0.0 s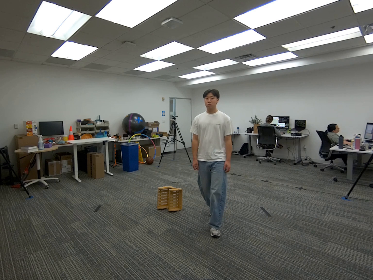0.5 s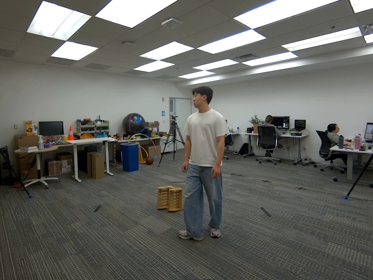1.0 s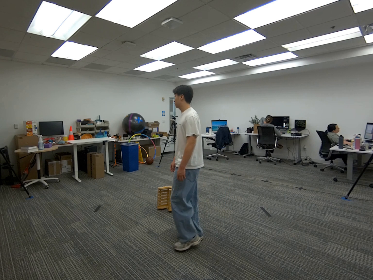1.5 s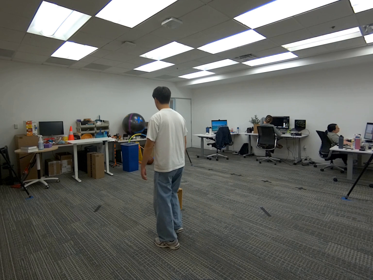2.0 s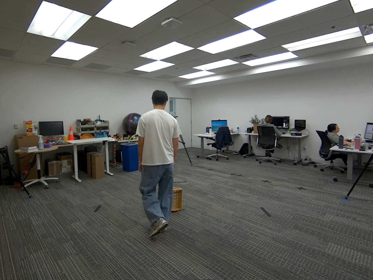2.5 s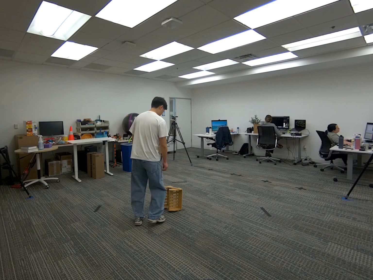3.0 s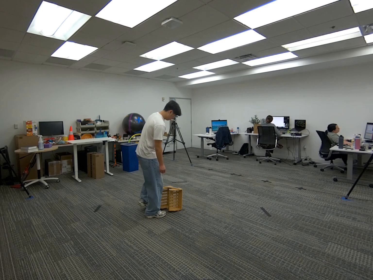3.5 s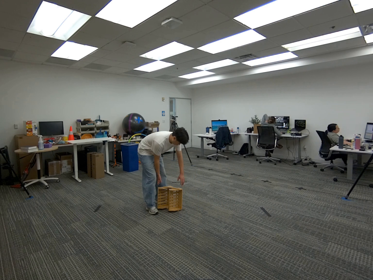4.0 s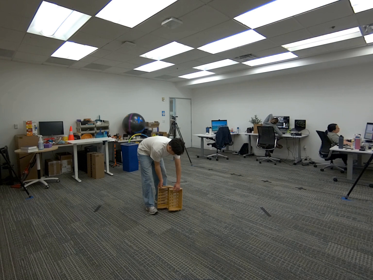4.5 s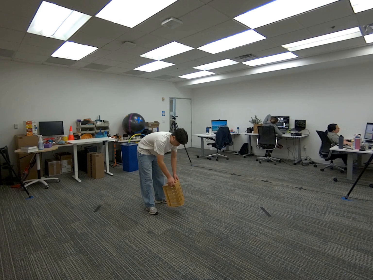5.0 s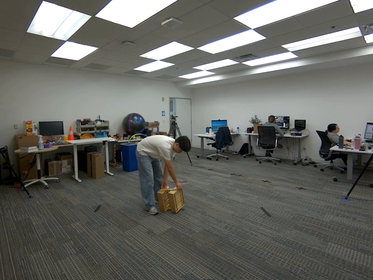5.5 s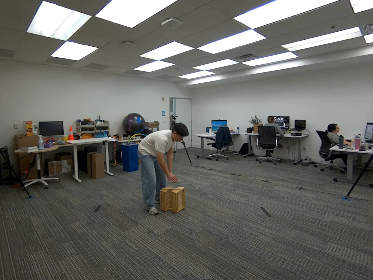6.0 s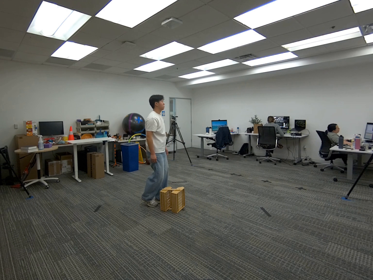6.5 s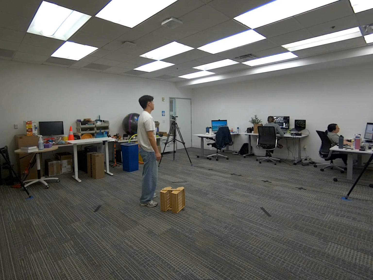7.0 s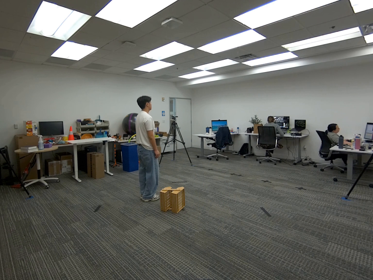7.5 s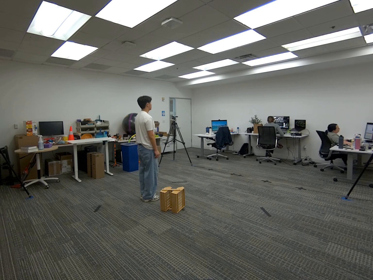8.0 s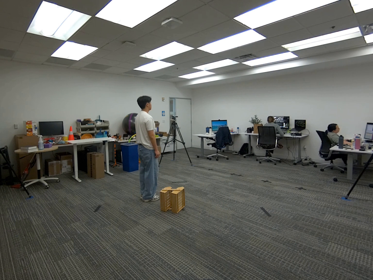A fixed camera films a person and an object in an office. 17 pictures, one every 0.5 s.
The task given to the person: Walk over to the wooden crate and rotate the wooden crate 180°.
